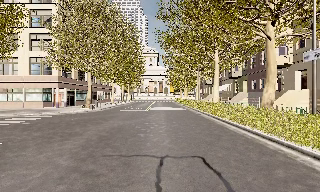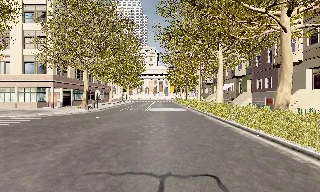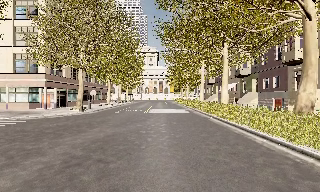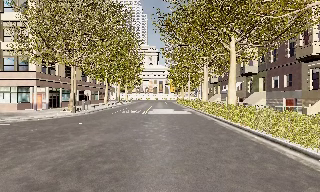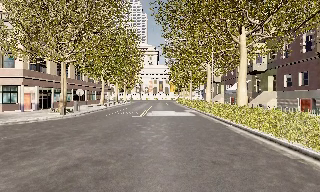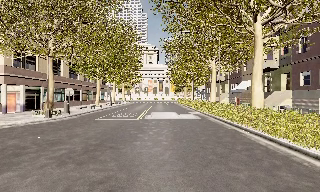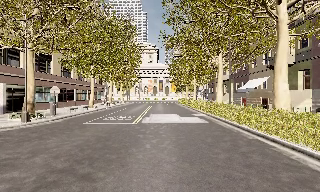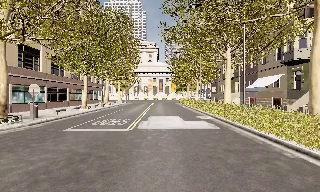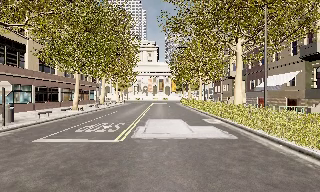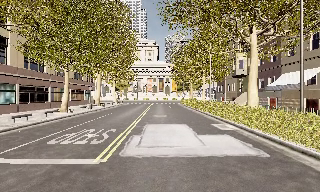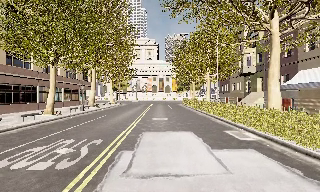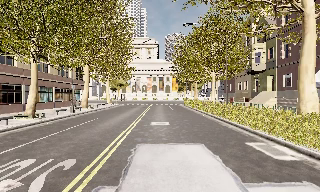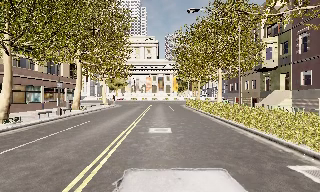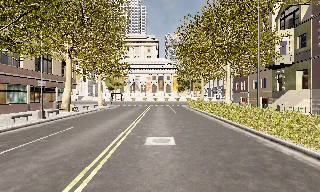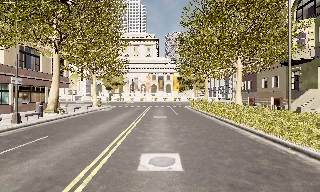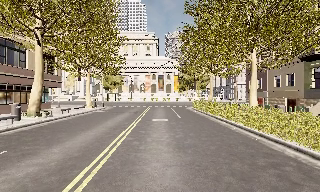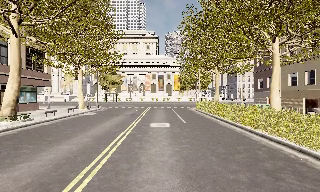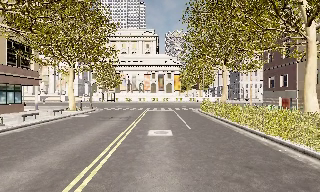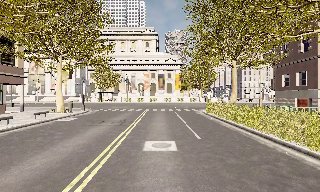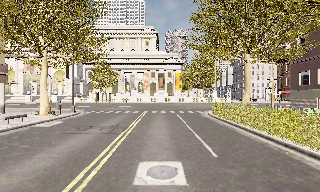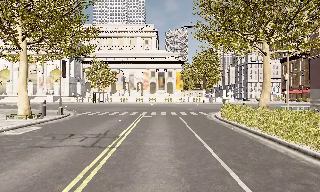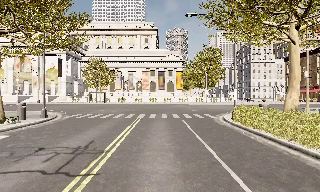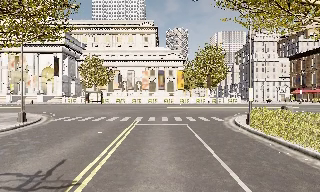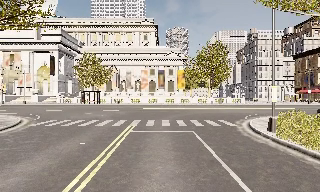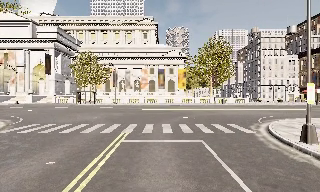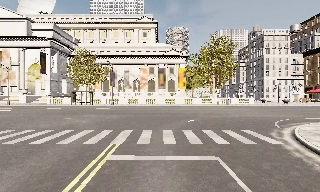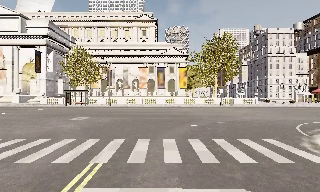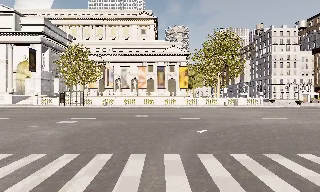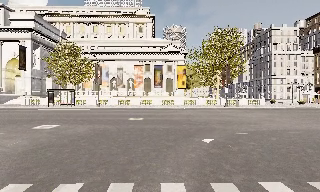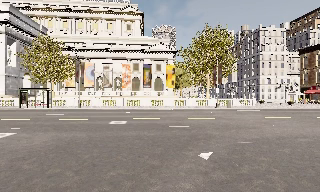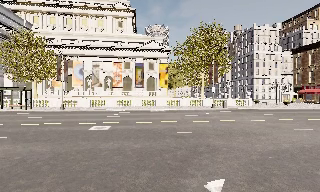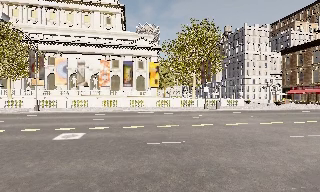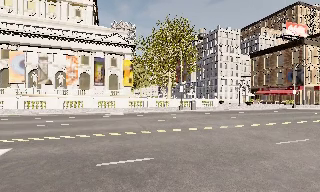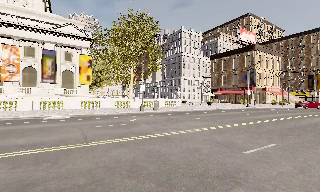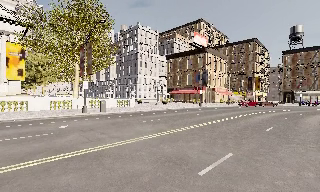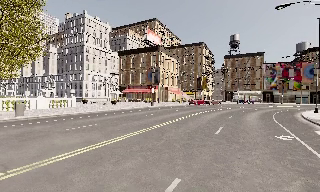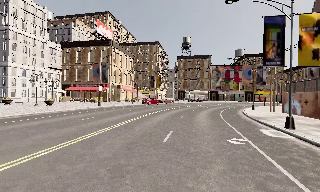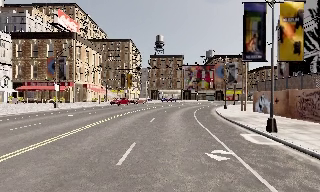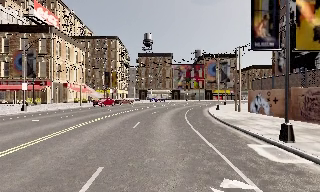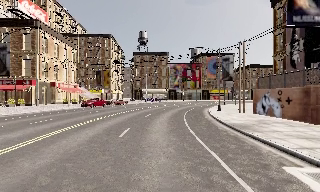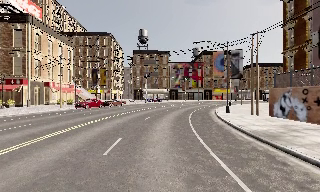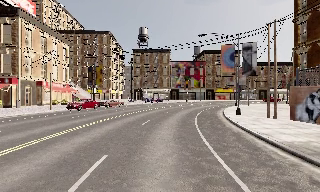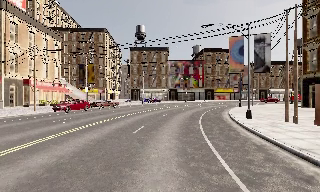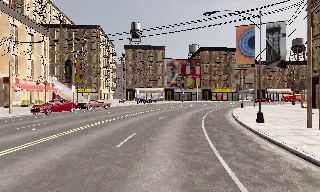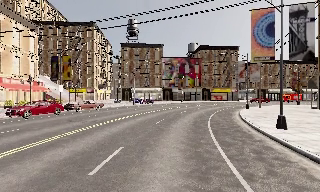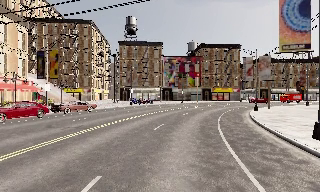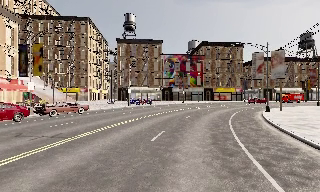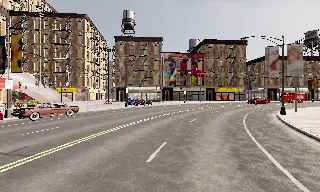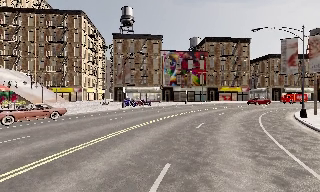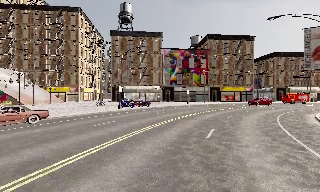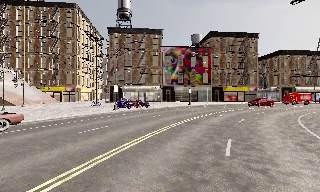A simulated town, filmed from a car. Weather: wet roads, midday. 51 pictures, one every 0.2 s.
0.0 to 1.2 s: The camera travels forward, about 10 m, so what stands in front looms larger. It gains speed.
1.2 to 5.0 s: The camera travels forward, about 40 m, so what stands in front looms larger.
5.0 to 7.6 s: The scene slides to the left, as the camera pans about 90 degrees to its right. It travels forward, about 25 m.
7.6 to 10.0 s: The camera travels forward, about 25 m, so what stands in front looms larger.
The film runs forward here.
